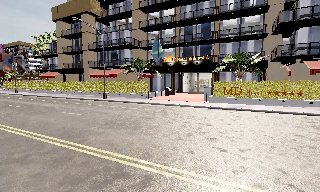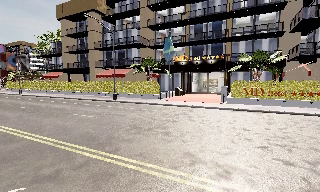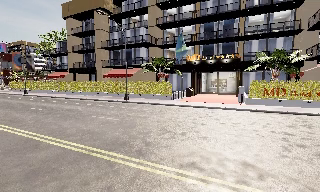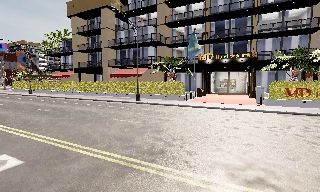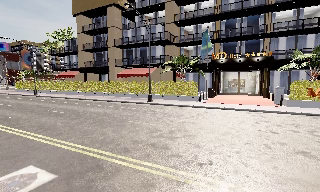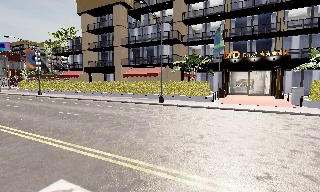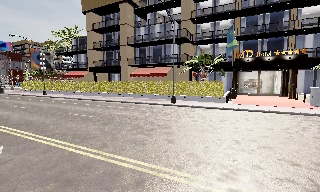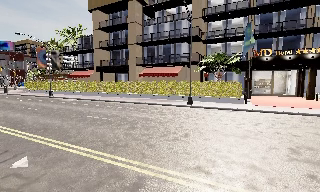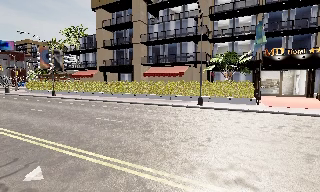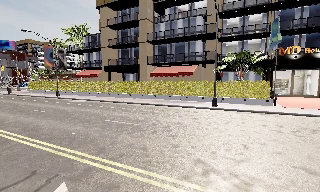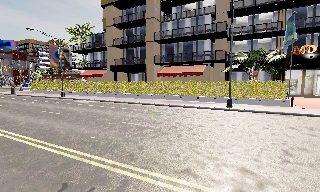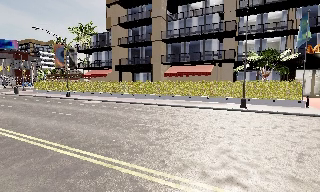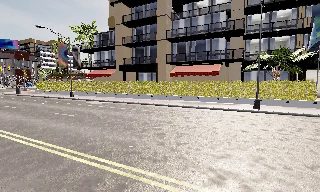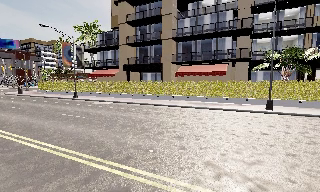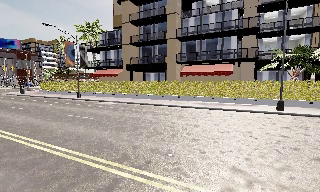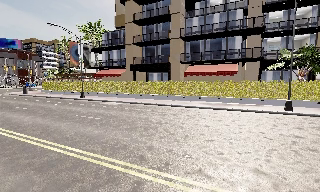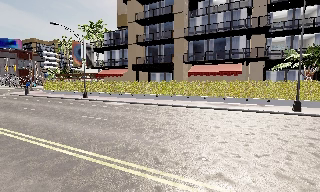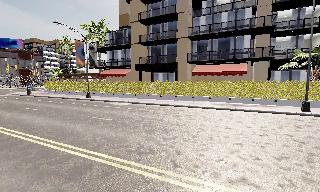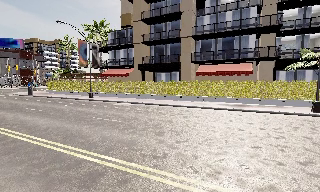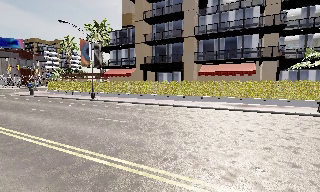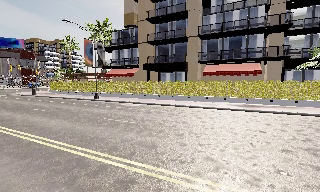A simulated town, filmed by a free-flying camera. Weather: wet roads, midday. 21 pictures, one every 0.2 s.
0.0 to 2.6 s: The camera travels to its left and forward, about 16 m, so close, fixed things drift to the right. It loses speed.
2.6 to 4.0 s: The camera travels to its left, about 3.5 m, so close, fixed things drift to the right.
The film runs backward here.
